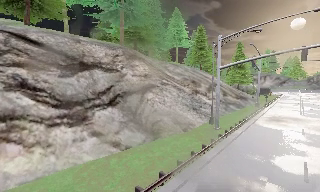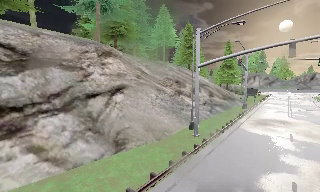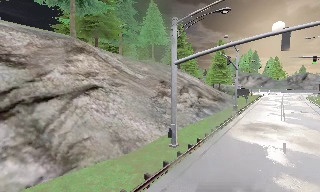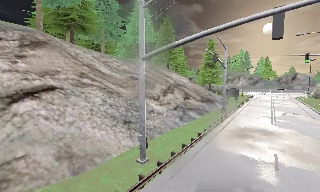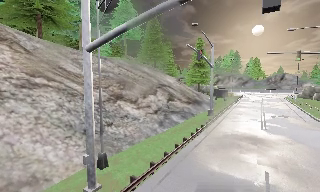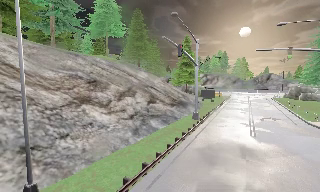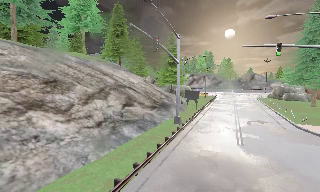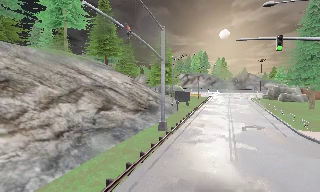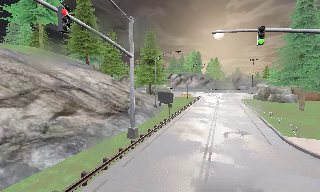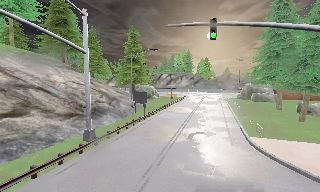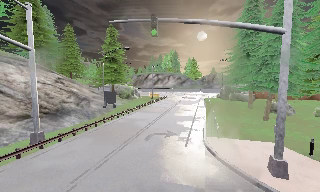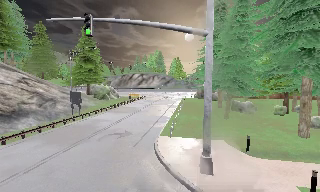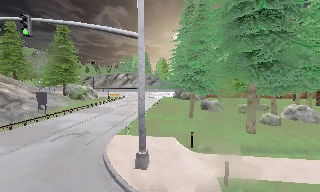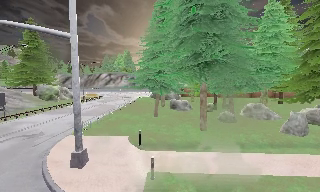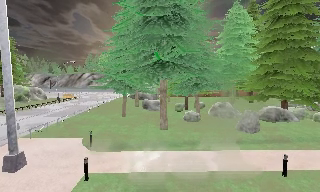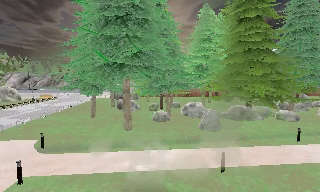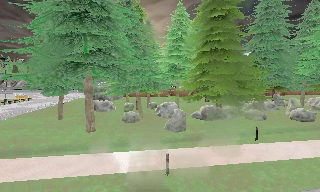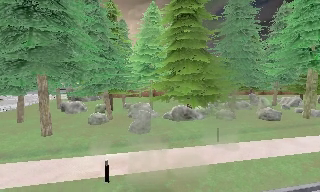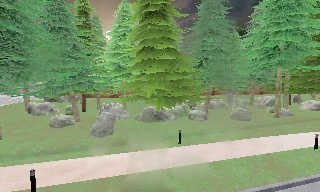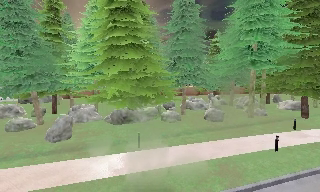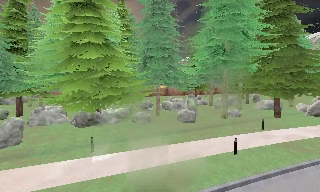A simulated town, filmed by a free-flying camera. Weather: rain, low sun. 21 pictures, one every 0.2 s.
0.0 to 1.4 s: The camera pans to its right, which is clockwise from overhead, by about 20 degrees. It travels forward and to its right, about 16 m, so what stands in front looms larger.
1.4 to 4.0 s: The scene slides to the left, as the camera pans about 45 degrees to its right. It travels to its right, about 25 m, so close, fixed things drift to the left.
The film runs backward here.
